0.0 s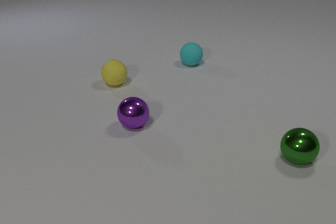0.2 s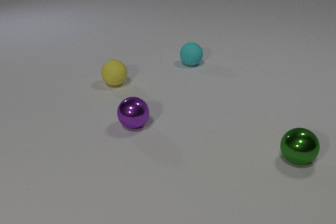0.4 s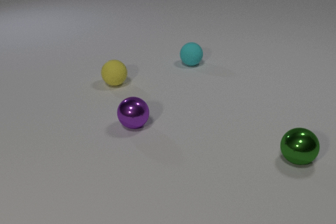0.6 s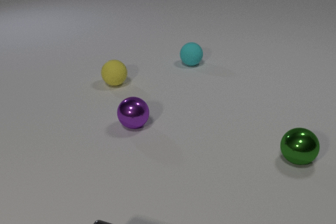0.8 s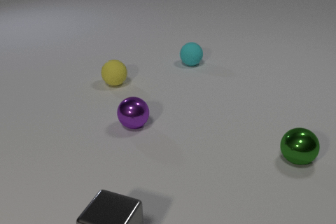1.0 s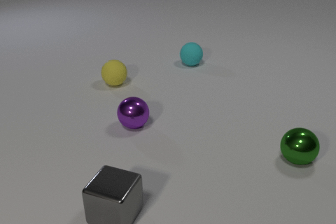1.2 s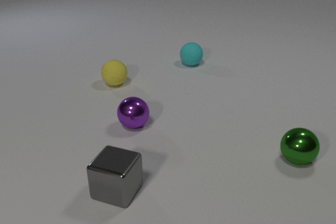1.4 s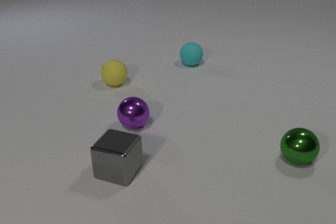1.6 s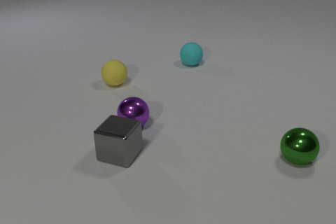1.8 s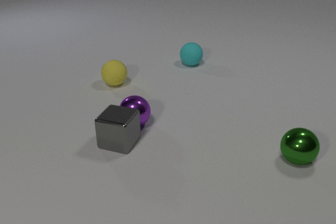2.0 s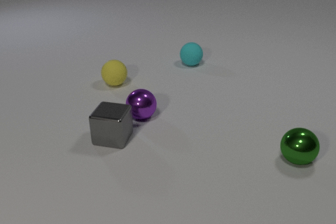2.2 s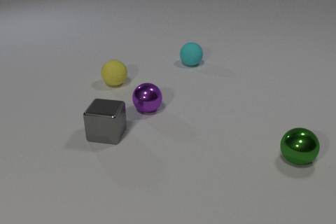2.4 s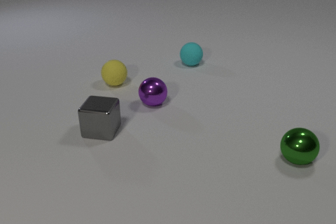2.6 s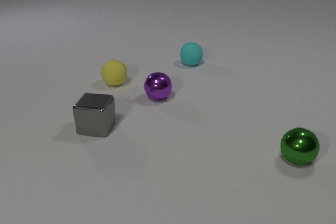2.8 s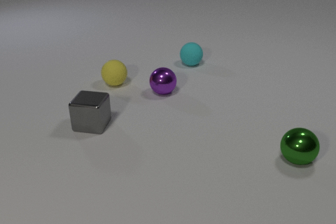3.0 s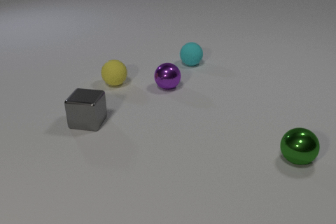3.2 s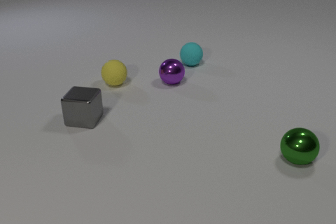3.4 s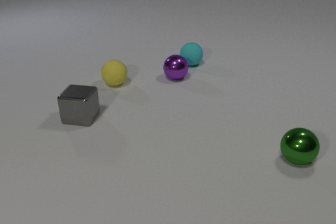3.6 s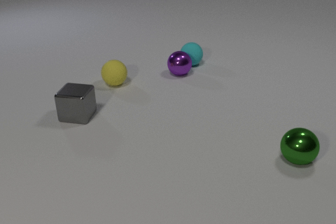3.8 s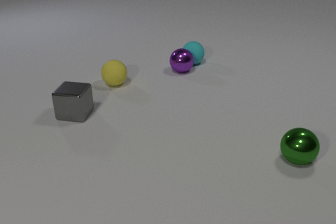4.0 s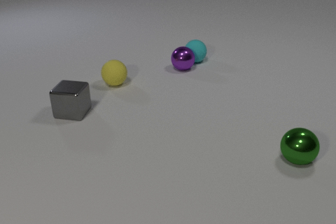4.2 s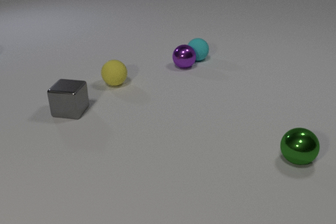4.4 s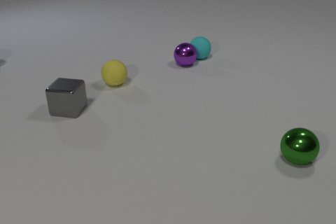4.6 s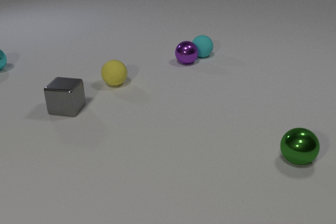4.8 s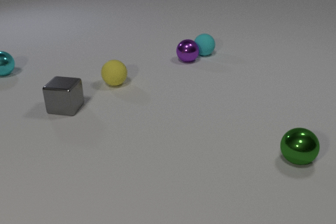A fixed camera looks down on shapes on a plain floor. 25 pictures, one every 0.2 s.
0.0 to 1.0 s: The gray metal cube comes in at the bottom edge, slides away from the camera.
1.0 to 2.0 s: The gray metal cube slides away from the camera. The purple metal sphere rolls away from the camera and to the right. The gray metal cube and the purple metal sphere collide.
2.0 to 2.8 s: The gray metal cube slides away from the camera and to the left. The purple metal sphere rolls away from the camera and to the right.
2.8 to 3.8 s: The gray metal cube slides away from the camera and to the left. The purple metal sphere rolls away from the camera. The purple metal sphere and the cyan rubber sphere collide.
3.8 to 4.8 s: The gray metal cube slides away from the camera and to the left. The purple metal sphere rolls away from the camera. The cyan metal sphere comes in at the left edge, rolls toward the camera and to the right. The cyan rubber sphere rolls away from the camera and to the right.
How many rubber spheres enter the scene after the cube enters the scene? 0.
How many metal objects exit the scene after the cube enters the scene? 0.
How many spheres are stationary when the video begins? 4.
